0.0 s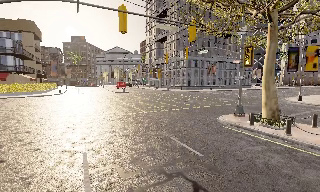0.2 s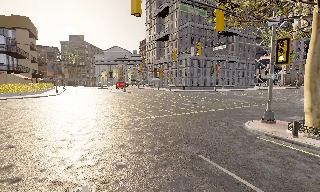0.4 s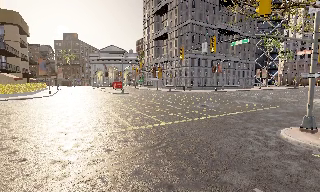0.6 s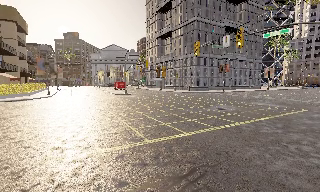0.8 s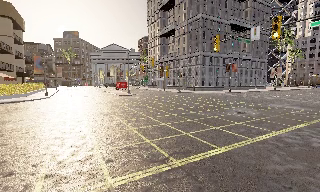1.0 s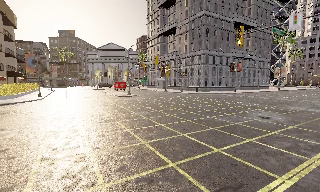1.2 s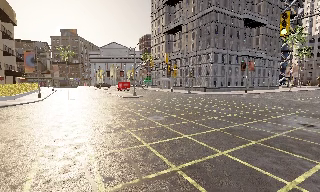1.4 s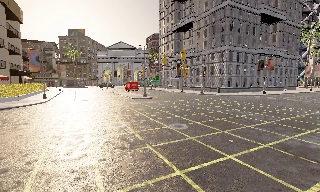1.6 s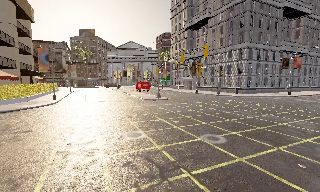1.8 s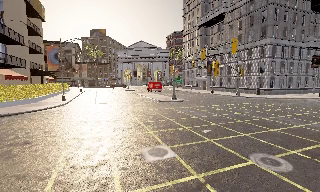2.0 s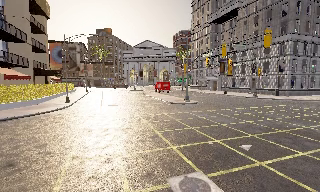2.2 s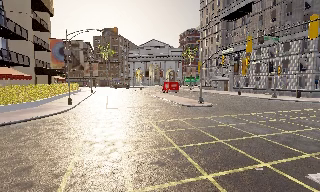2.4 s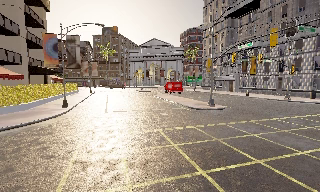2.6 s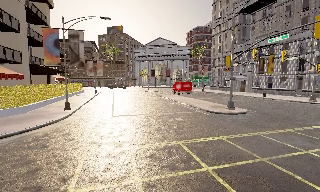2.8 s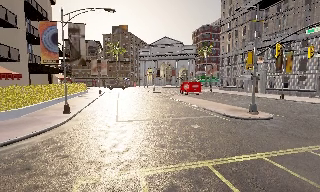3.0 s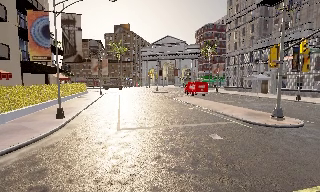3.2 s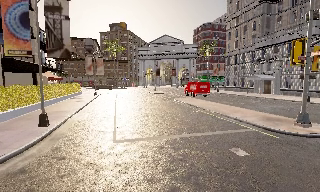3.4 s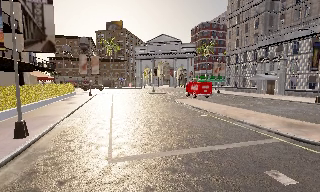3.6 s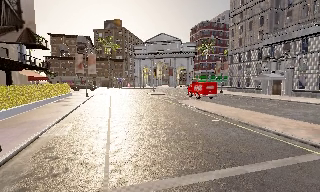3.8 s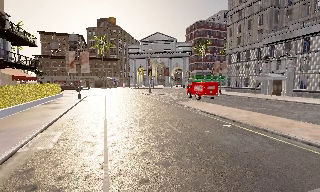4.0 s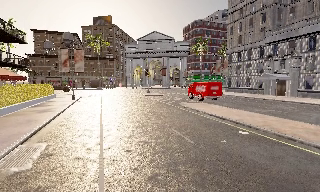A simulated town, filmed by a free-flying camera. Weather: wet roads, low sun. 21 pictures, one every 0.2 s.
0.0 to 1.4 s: The camera travels forward and to its left, about 15 m, so what stands in front looms larger.
1.4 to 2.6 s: The camera swings to its left by about 10 degrees, and the scene slides to the right. It travels forward, about 12 m, so what stands in front looms larger.
2.6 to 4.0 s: The camera travels forward, about 11 m, so what stands in front looms larger.
The film runs backward here.
